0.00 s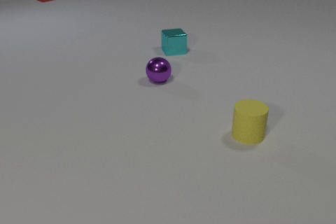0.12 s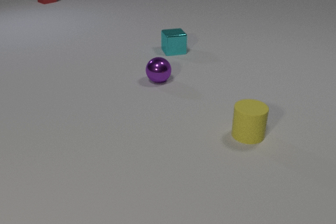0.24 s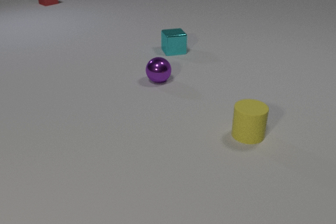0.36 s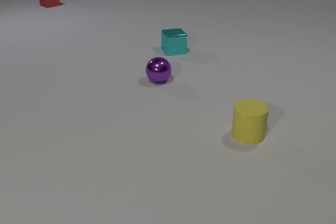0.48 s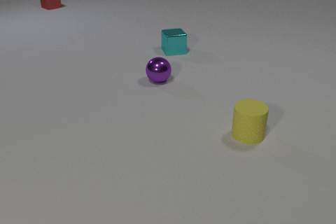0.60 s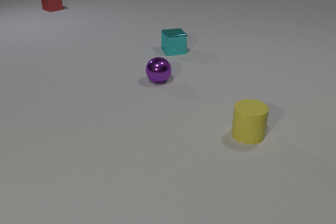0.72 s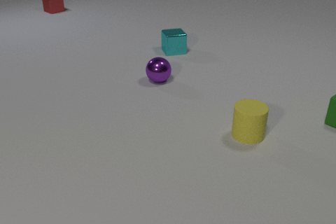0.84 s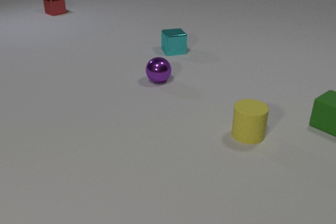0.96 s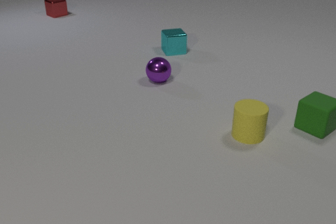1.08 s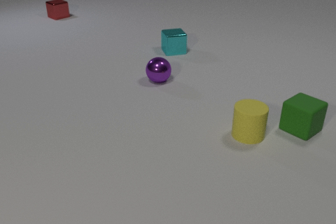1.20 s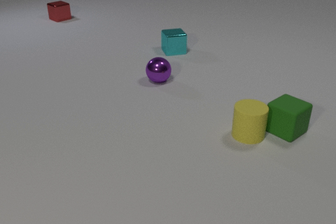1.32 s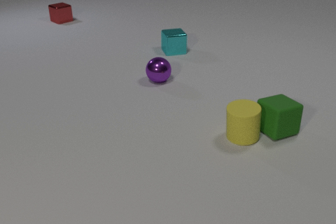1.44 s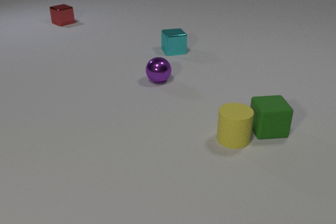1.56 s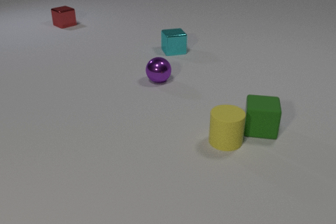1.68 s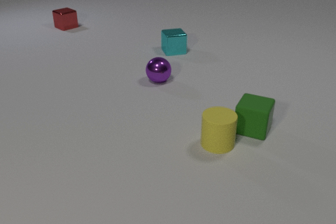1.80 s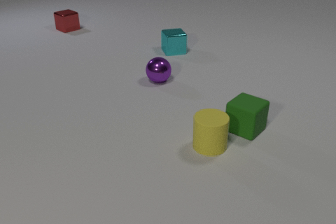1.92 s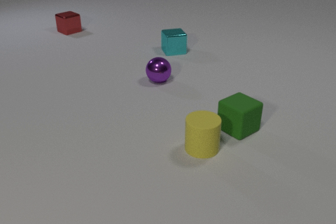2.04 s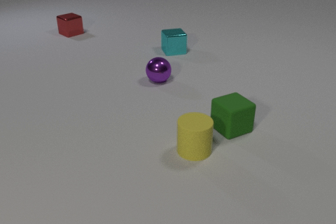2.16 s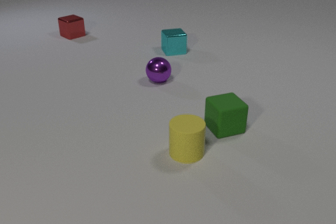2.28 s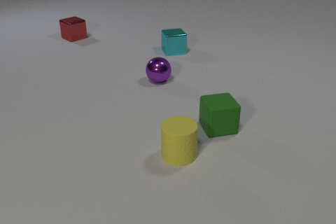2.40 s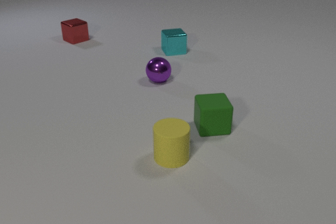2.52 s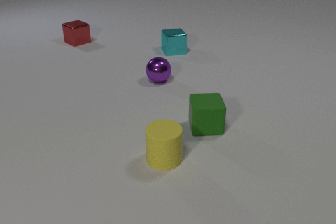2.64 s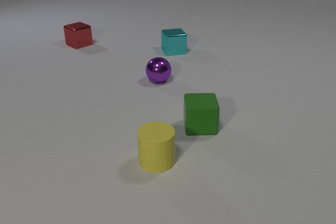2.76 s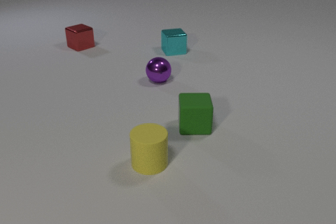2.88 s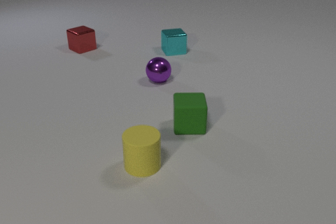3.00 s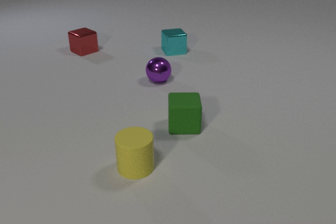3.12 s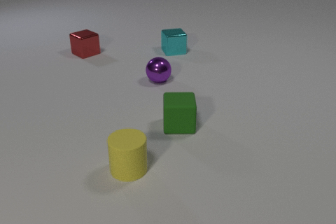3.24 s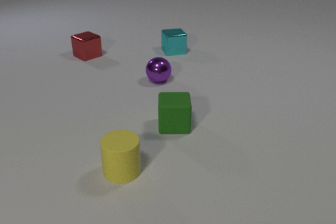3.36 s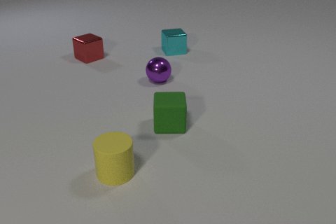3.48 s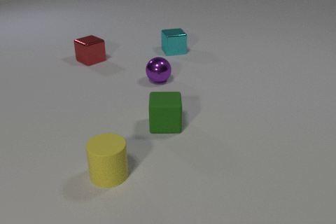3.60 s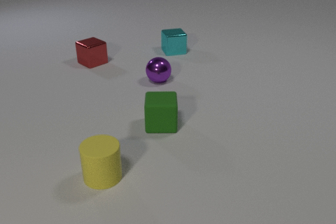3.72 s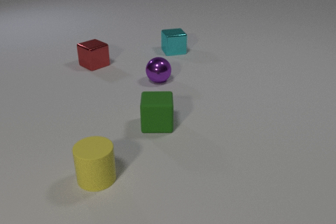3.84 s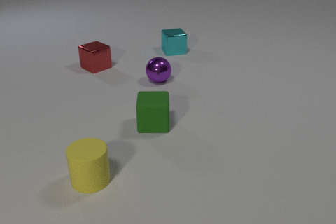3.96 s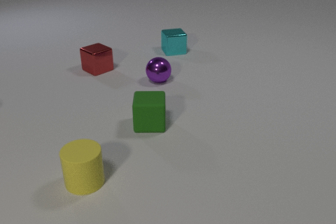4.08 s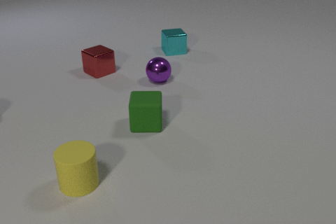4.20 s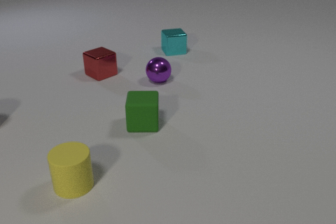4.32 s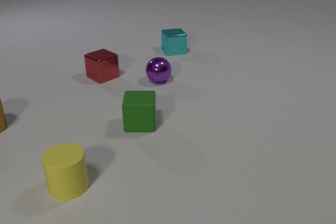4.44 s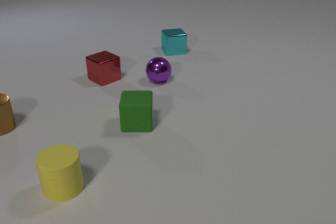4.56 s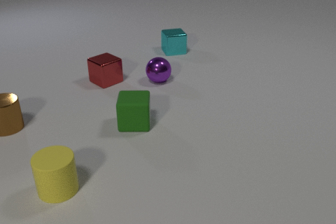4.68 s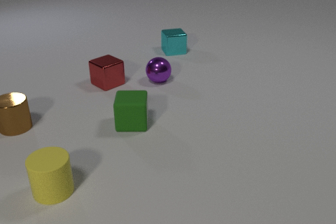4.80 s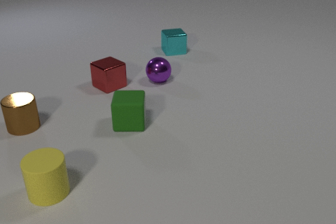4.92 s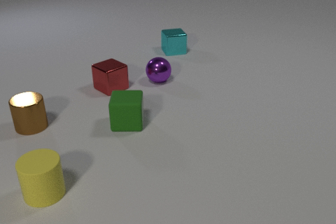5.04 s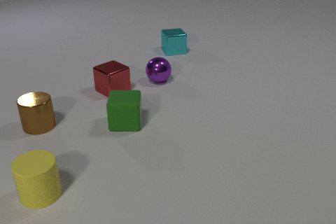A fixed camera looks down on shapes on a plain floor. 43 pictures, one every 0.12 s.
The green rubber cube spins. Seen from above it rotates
clockwise.
The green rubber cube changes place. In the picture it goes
to the left.
0.00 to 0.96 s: The green rubber cube comes in at the right edge, slides to the left and toward the camera. The red metal cube slides toward the camera.
0.96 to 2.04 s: The green rubber cube slides to the left, spins so that its near face slides to the left, clockwise seen from above. The yellow rubber cylinder slides to the left and toward the camera. The red metal cube slides toward the camera. The green rubber cube and the yellow rubber cylinder collide.
2.04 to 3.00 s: The green rubber cube slides to the left, spins clockwise seen from above by about 30 degrees, its near face sliding to the left. The yellow rubber cylinder slides to the left and toward the camera. The red metal cube slides toward the camera.
3.00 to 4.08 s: The green rubber cube slides to the left. The yellow rubber cylinder slides to the left. The red metal cube slides toward the camera.
4.08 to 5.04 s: The green rubber cube slides to the left. The yellow rubber cylinder slides to the left. The brown metal cylinder comes in at the left edge, slides to the right. The red metal cube slides toward the camera.
How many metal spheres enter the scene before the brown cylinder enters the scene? 0.
How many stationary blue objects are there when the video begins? 0.
How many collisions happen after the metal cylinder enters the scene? 0.
